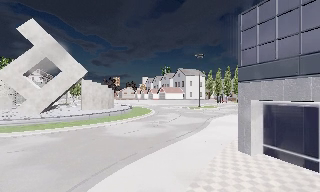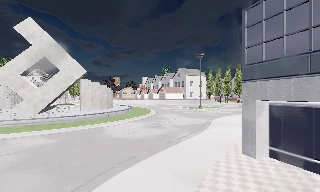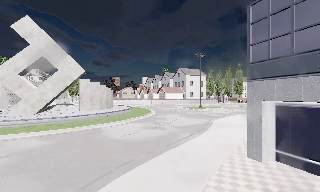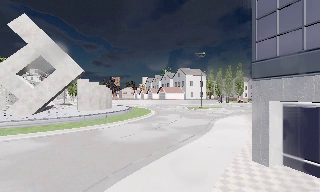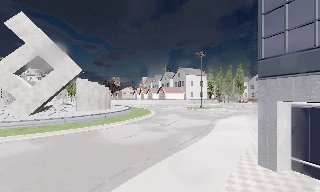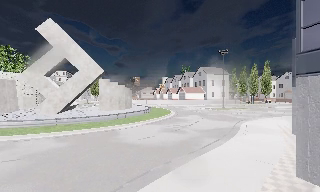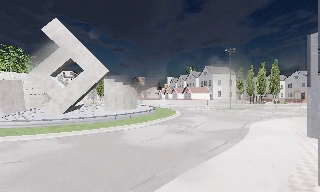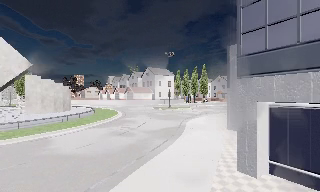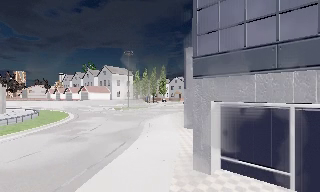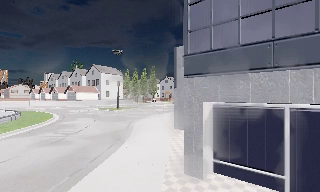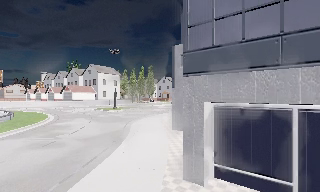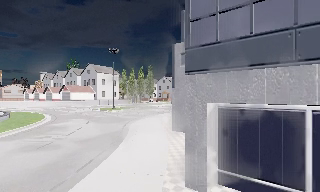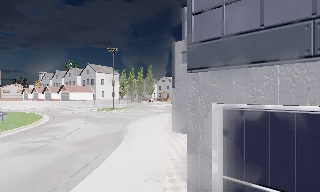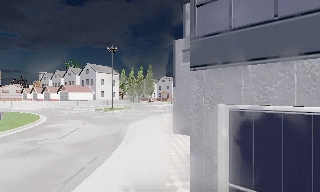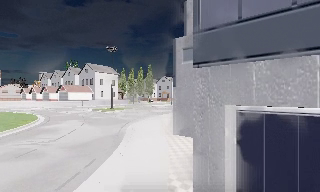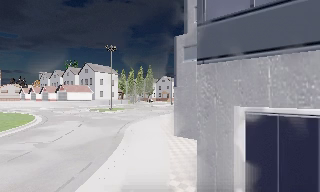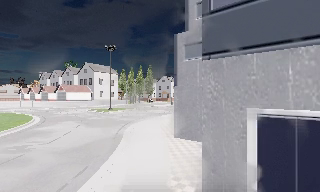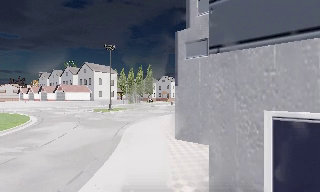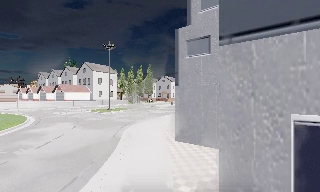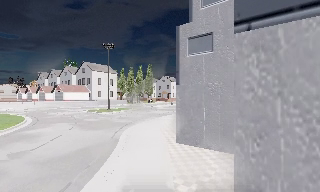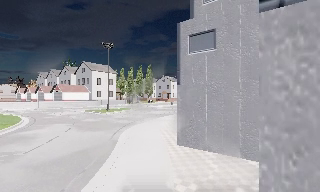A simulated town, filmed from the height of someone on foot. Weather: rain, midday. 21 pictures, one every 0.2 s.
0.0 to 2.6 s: The camera pans to its right, which is clockwise from overhead, by about 30 degrees. It travels forward, about 5 m.
2.6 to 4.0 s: The camera travels forward, about 2.5 m, so what stands in front looms larger.
The film runs forward here.
